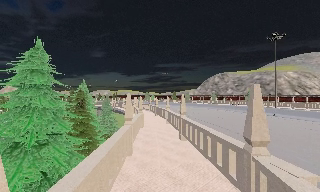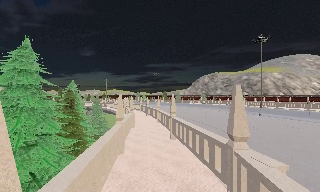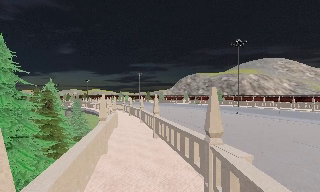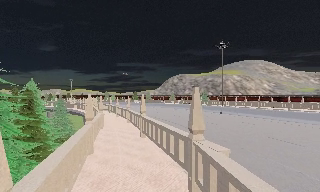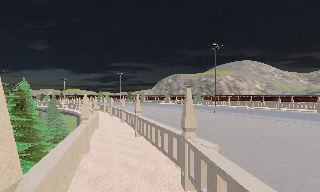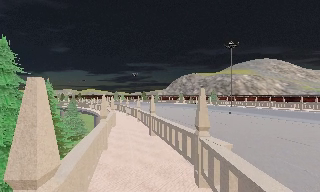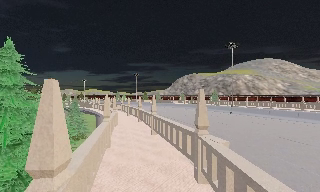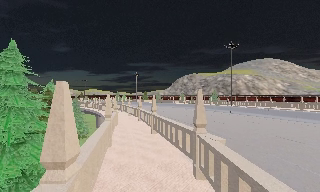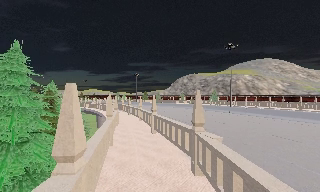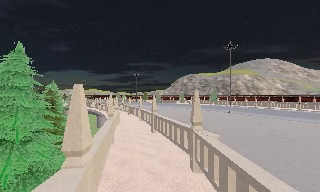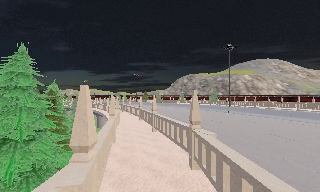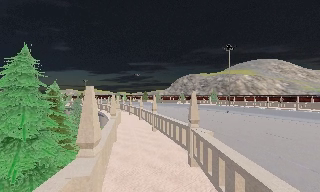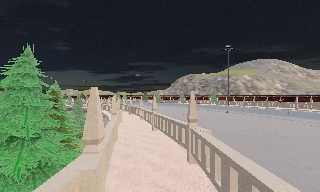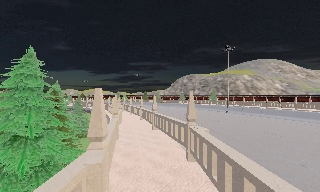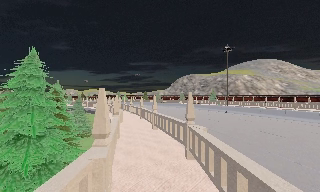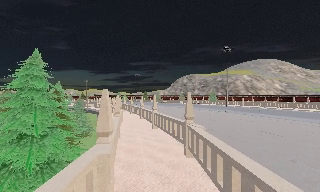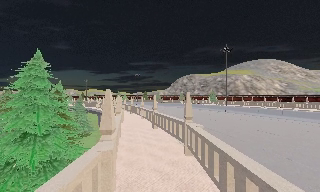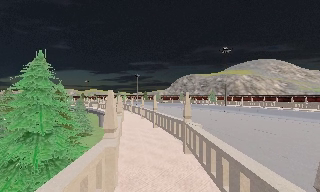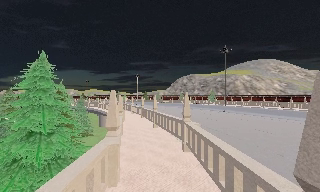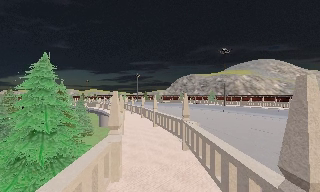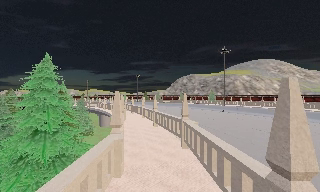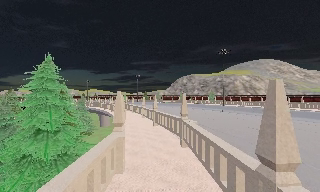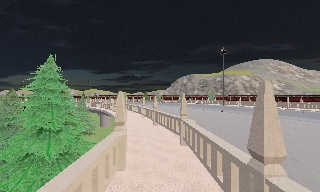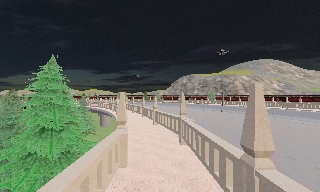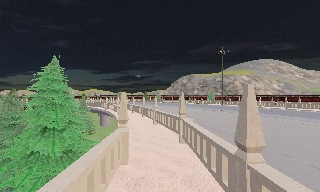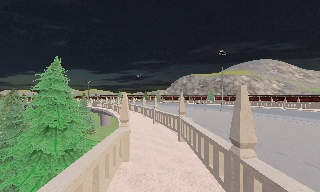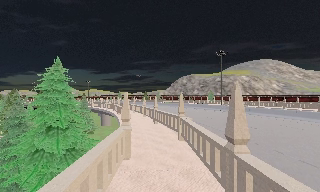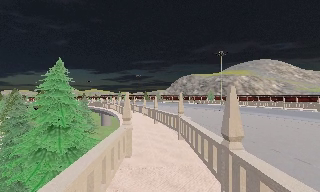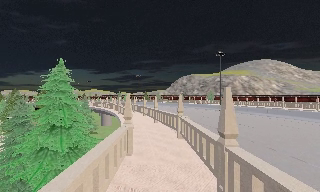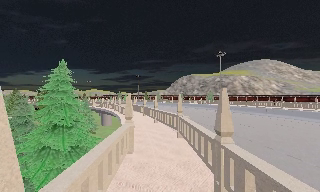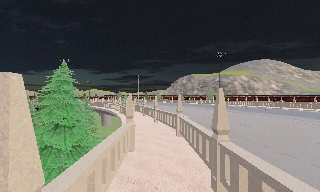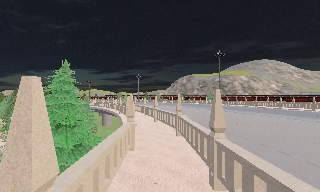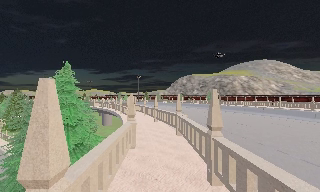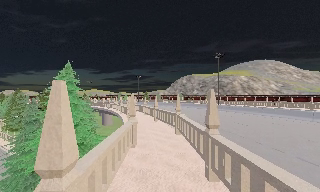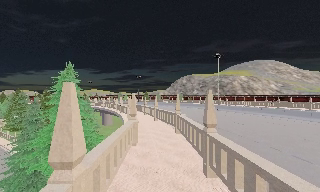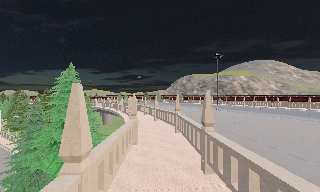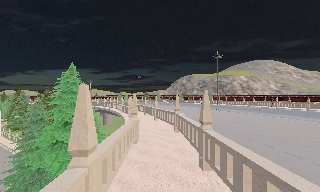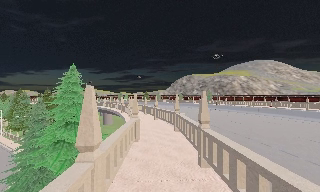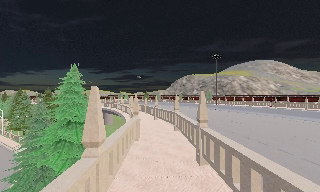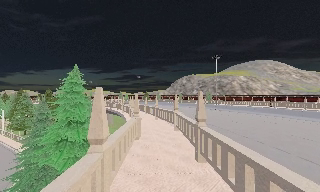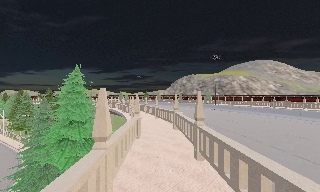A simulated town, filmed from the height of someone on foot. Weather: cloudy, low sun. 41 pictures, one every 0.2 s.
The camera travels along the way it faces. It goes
backward.
0.0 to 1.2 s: The camera swings to its right by about 10 degrees, and the scene slides to the left. It travels backward, about 1.5 m, so what stands in front gets smaller.
1.2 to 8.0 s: The camera travels backward, about 8 m, so what stands in front gets smaller.
The film runs backward here.
